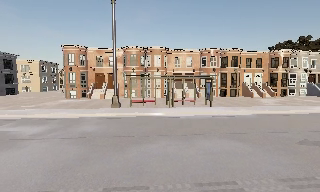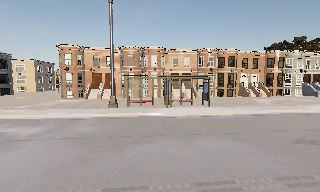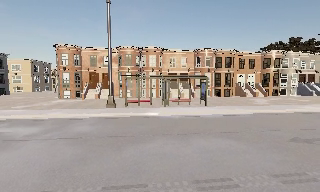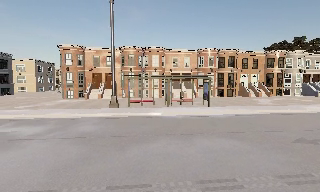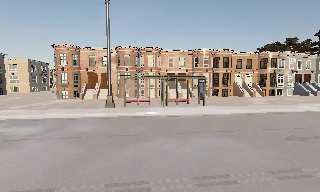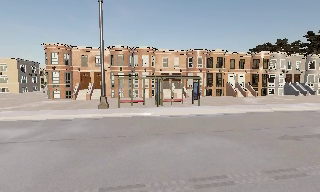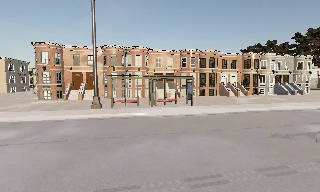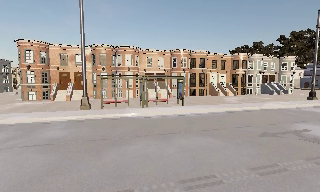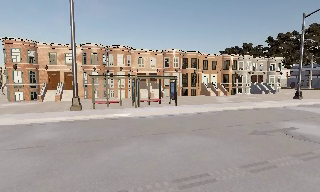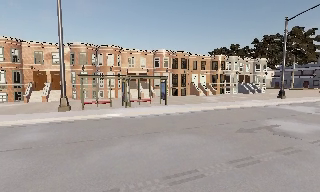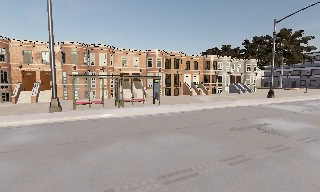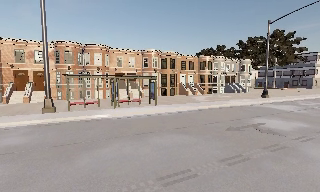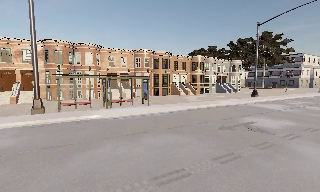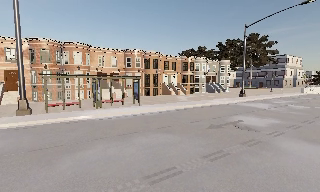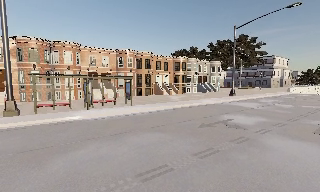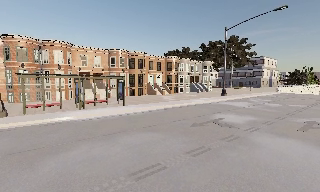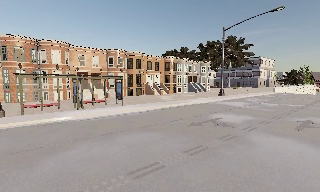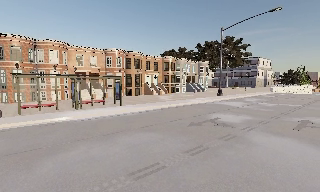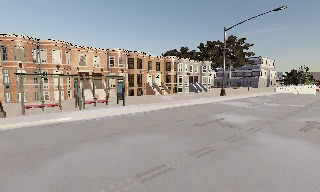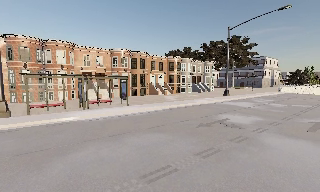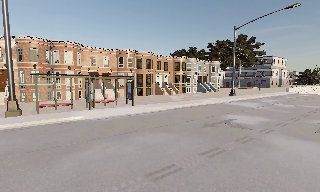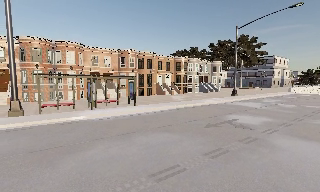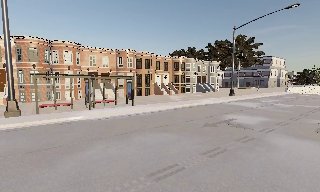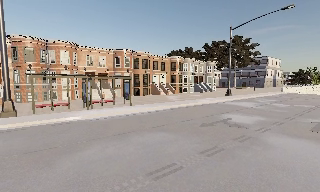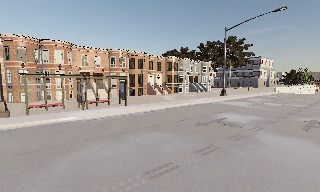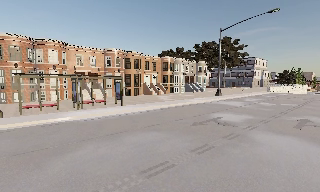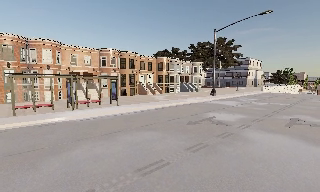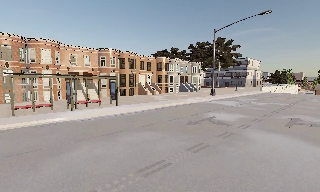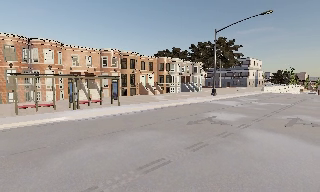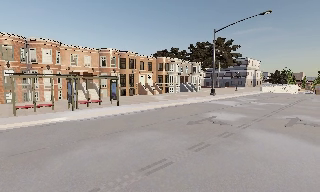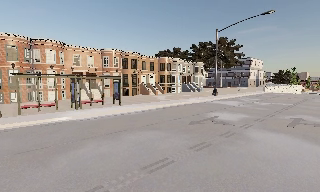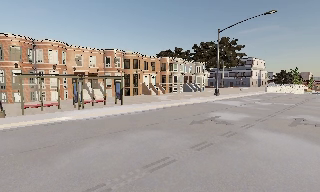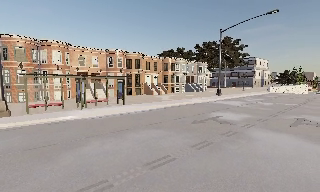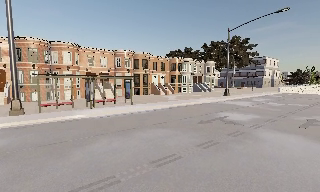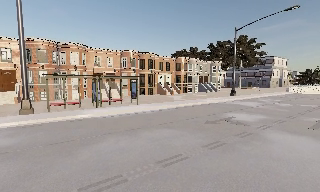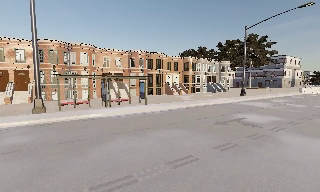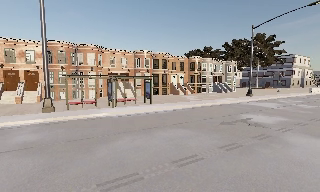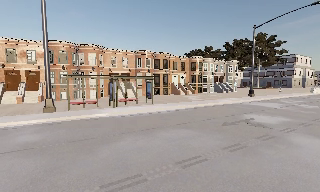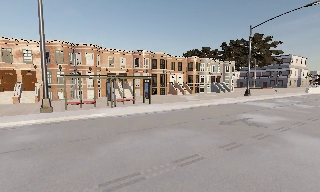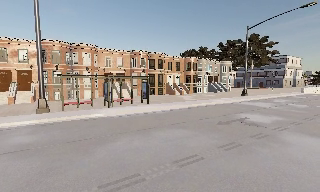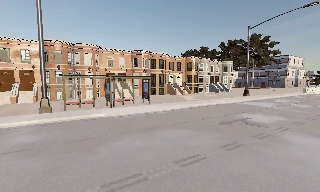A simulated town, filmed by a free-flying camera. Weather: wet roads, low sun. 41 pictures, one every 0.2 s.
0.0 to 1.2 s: The camera shifts only a little, or ends up much as it began.
1.2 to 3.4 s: The camera pans to its right, which is clockwise from overhead, by about 25 degrees.
3.4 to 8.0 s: The camera travels to its left and backward, about 1 m, so close, fixed things drift to the right.
The film runs backward here.
